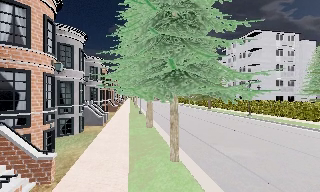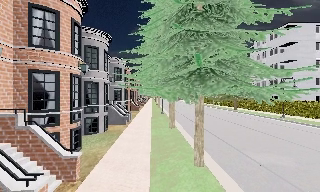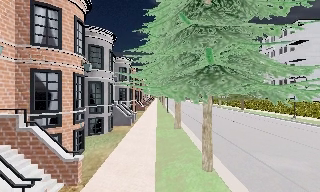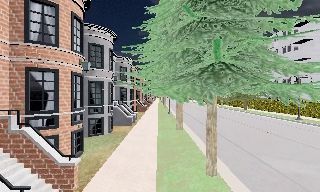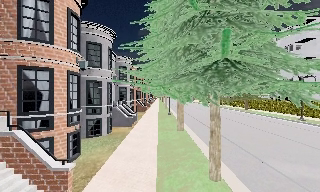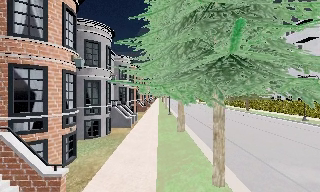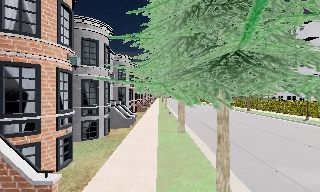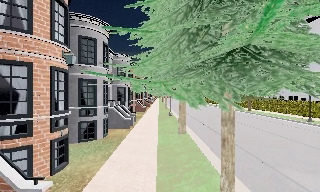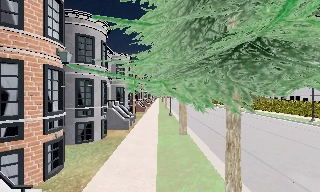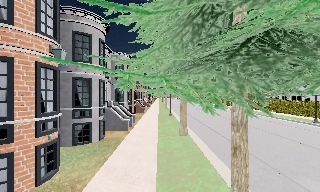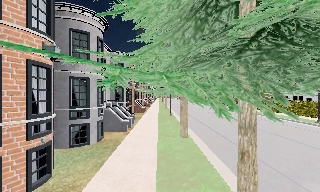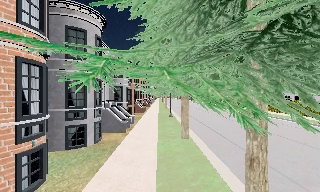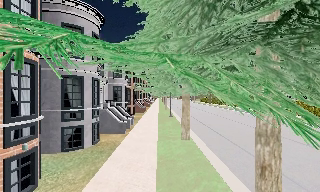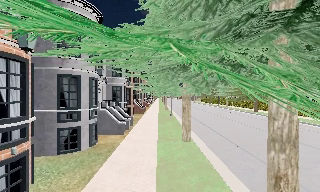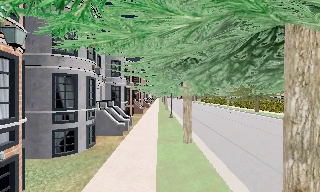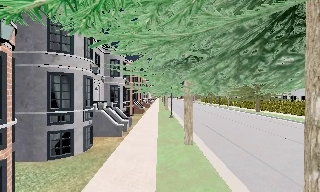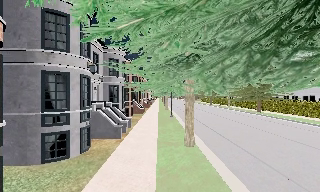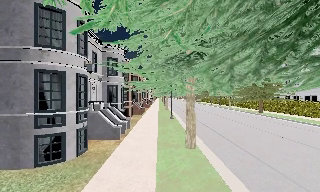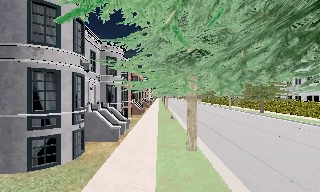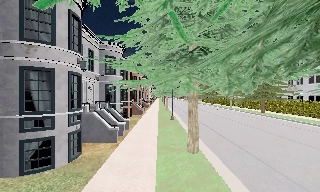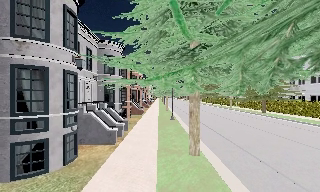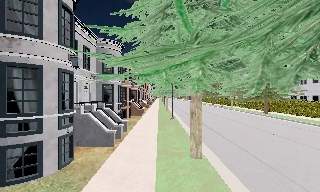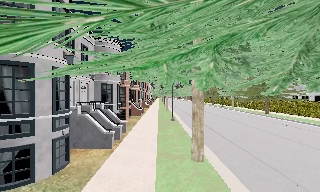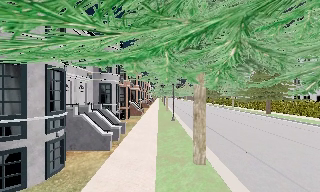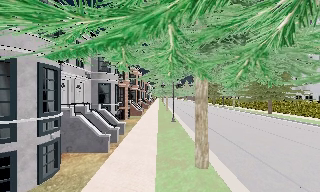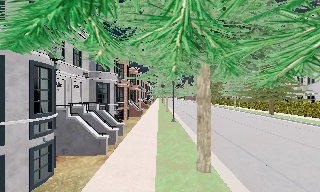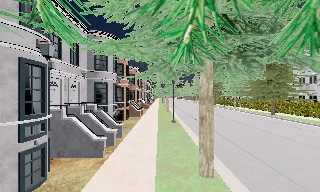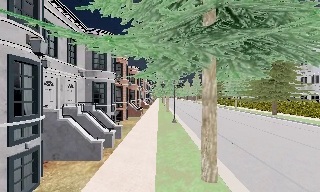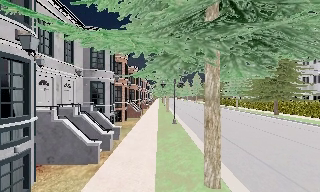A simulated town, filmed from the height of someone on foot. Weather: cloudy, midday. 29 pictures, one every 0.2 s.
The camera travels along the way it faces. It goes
forward.
0.0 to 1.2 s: The camera swings to its left by about 10 degrees, and the scene slides to the right. It travels forward, about 2 m, so what stands in front looms larger.
1.2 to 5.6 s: The camera travels forward, about 7 m, so what stands in front looms larger.
The film runs forward here.
